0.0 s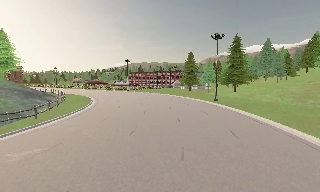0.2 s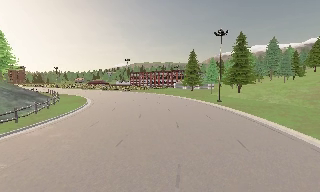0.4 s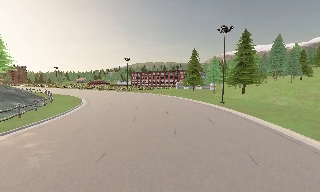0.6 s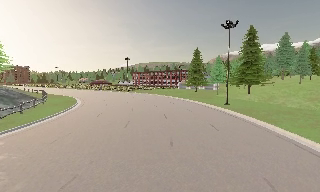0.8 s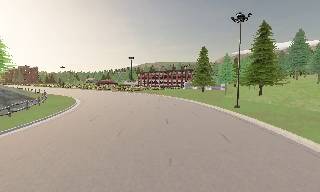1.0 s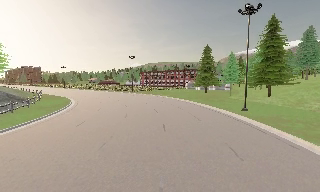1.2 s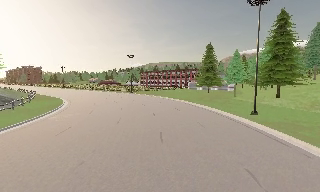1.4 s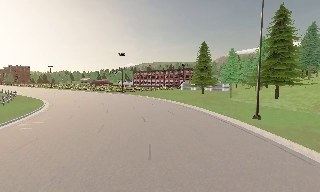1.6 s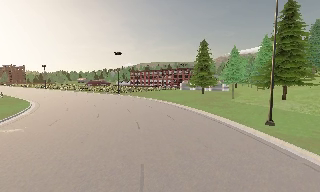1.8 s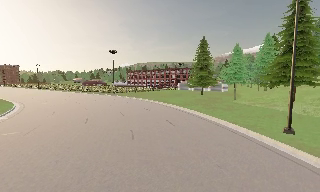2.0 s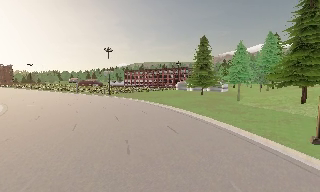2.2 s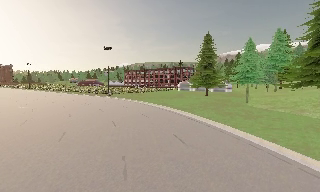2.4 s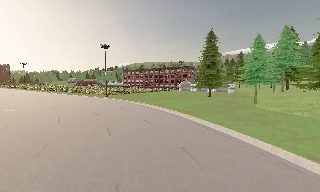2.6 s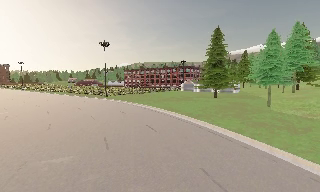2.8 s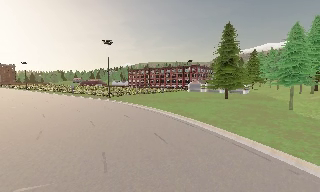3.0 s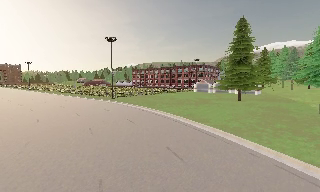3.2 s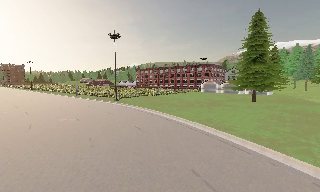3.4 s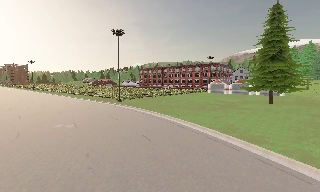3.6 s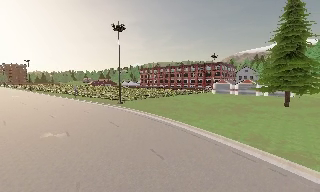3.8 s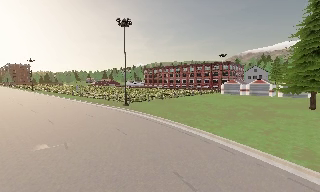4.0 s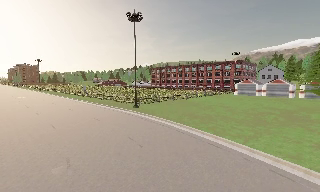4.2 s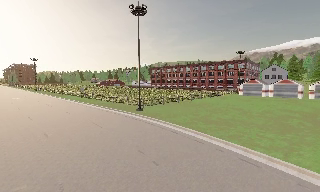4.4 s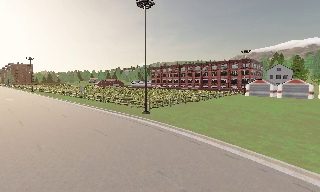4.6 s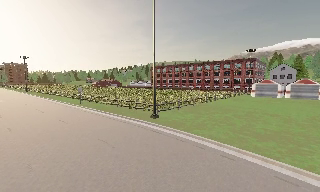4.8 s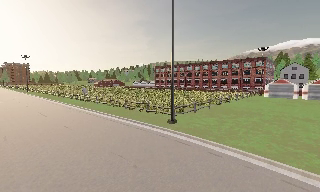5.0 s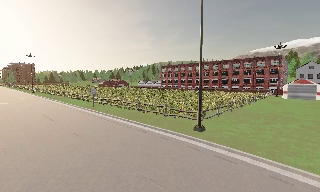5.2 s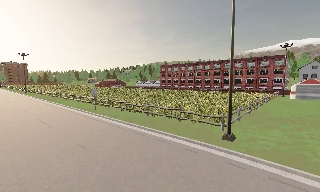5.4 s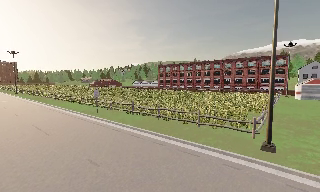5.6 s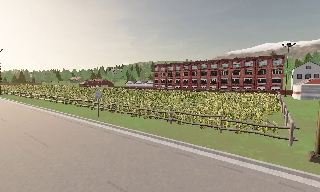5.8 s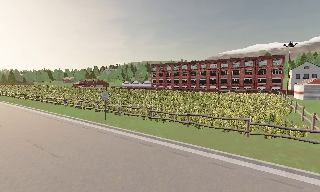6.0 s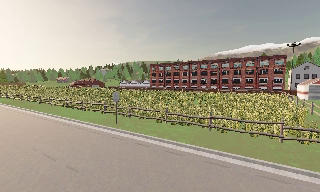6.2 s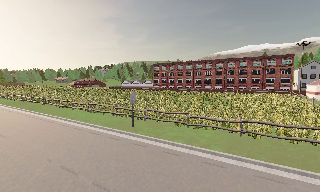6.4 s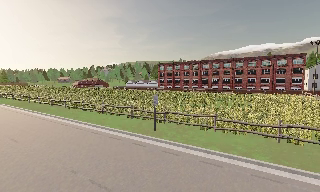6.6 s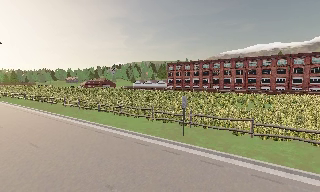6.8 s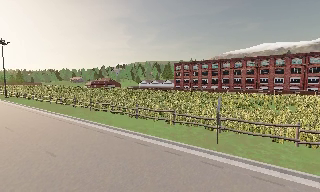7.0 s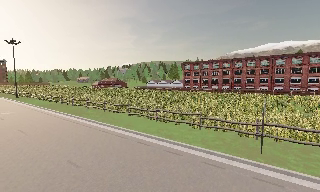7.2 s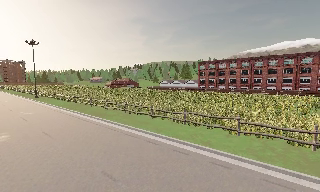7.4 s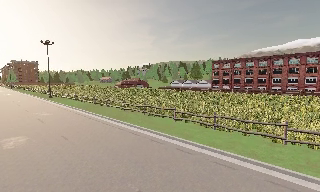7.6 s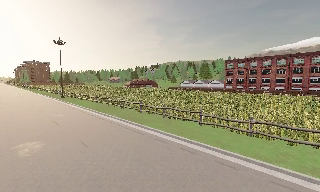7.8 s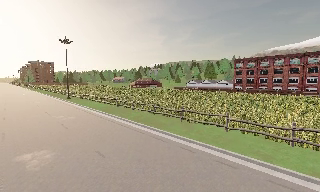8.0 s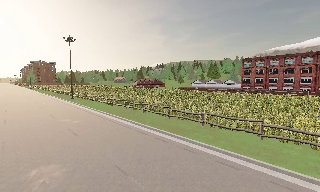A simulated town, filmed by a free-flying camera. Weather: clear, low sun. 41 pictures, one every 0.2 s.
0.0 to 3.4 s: The camera travels forward, about 35 m, so what stands in front looms larger.
3.4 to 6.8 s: The camera travels forward and to its left, about 35 m, so what stands in front looms larger.
6.8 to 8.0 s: The camera swings to its left by about 10 degrees, and the scene slides to the right. It travels to its left and forward, about 11 m, so close, fixed things drift to the right.
The film runs forward here.
